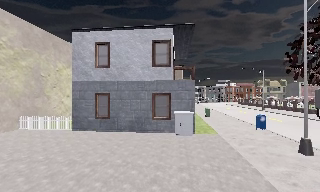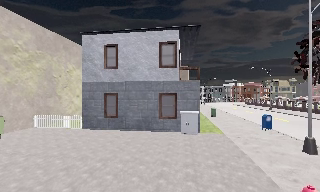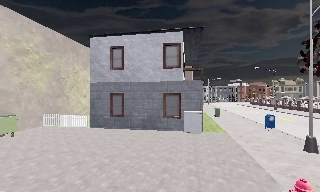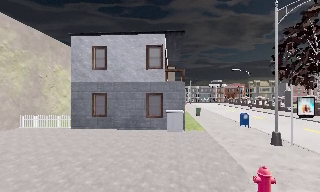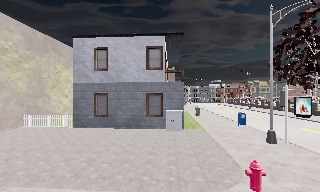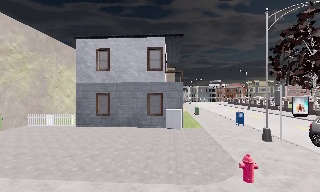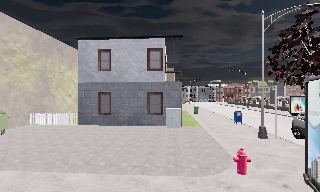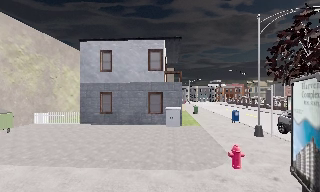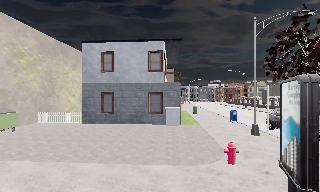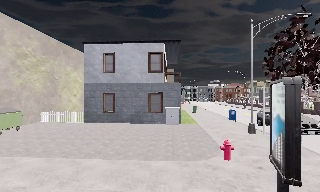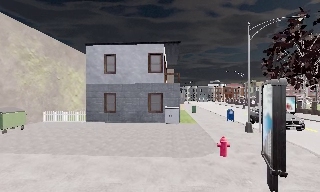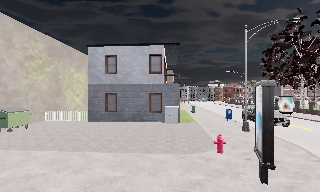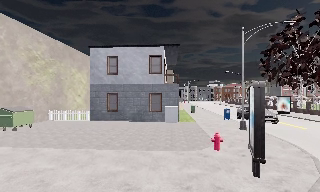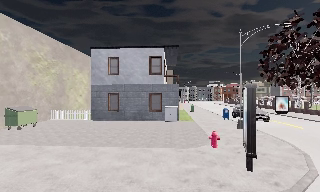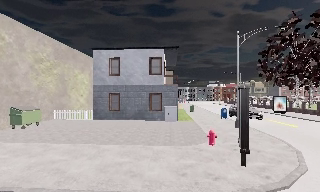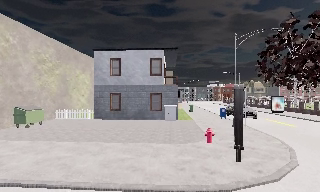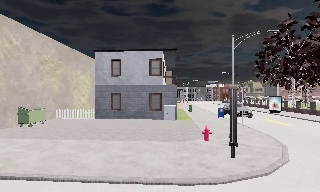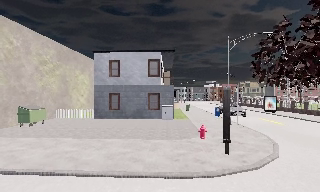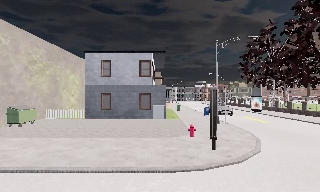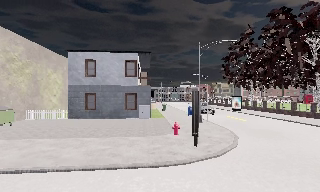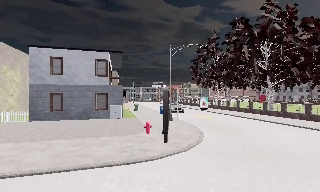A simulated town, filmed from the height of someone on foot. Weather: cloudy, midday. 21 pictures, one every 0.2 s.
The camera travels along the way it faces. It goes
backward.
0.0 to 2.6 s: The camera travels backward, about 4.5 m, so what stands in front gets smaller.
2.6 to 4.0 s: The camera swings to its right by about 20 degrees, and the scene slides to the left. It travels backward, about 2.5 m, so what stands in front gets smaller.
The film runs backward here.
